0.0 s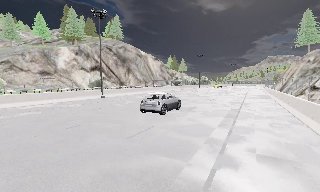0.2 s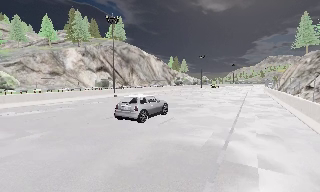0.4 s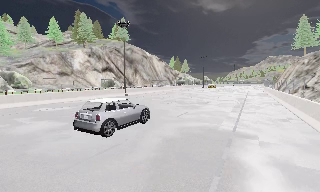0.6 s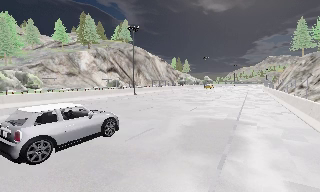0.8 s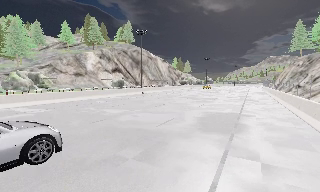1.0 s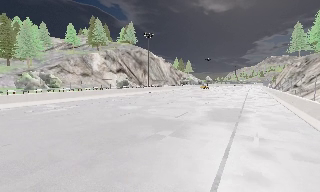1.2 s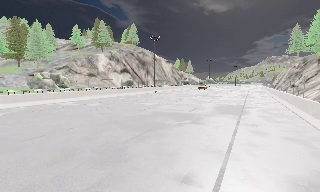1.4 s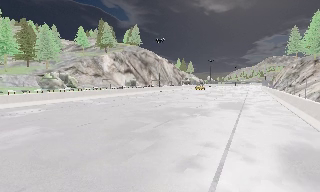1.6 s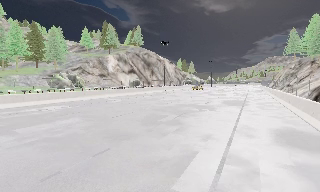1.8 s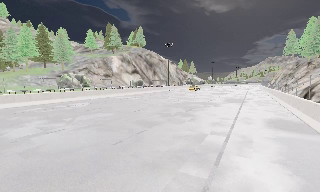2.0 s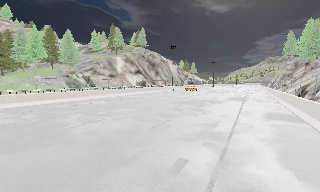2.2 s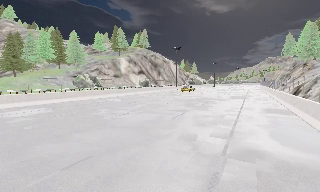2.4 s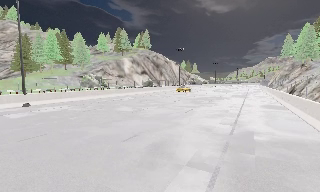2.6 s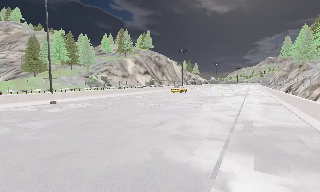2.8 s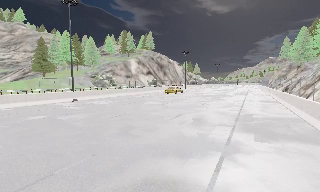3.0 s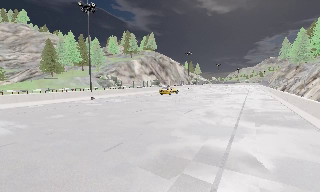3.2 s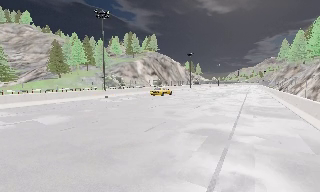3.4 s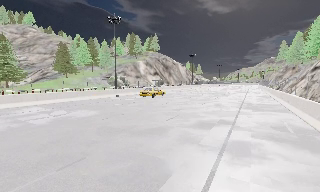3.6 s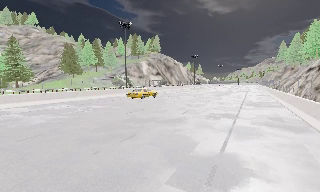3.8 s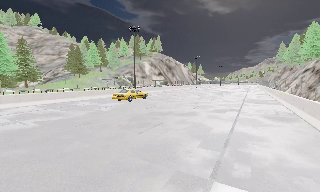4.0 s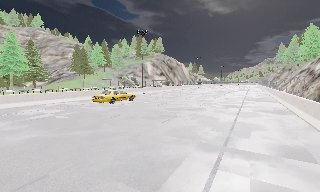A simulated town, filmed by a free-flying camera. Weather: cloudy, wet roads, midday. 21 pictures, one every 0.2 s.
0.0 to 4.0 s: The camera travels backward and to its left, about 45 m, so what stands in front gets smaller.
The film runs backward here.
